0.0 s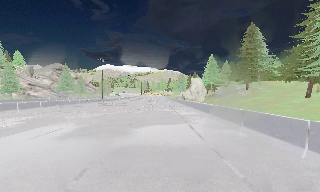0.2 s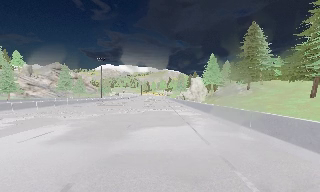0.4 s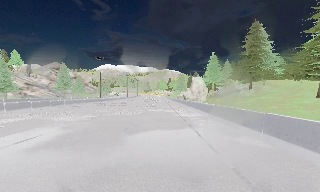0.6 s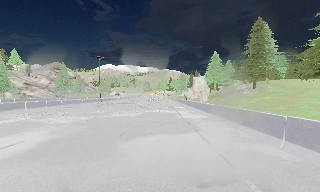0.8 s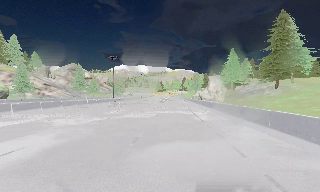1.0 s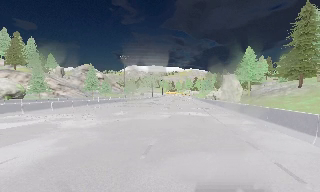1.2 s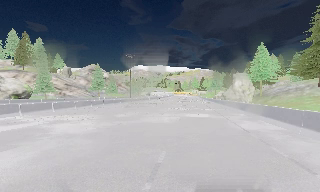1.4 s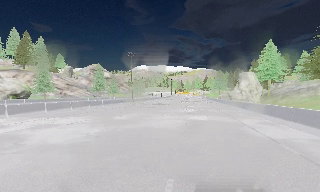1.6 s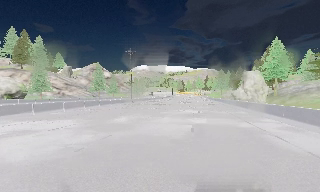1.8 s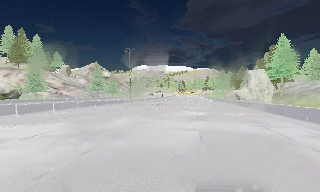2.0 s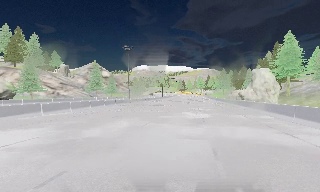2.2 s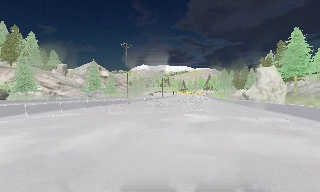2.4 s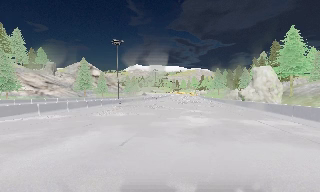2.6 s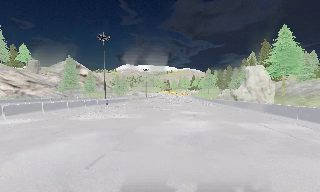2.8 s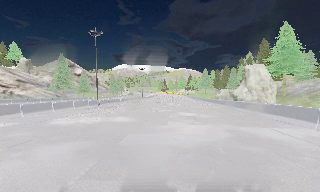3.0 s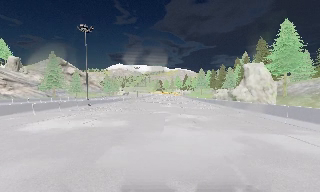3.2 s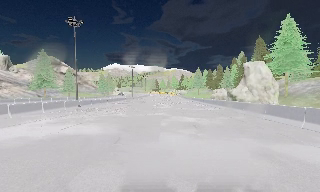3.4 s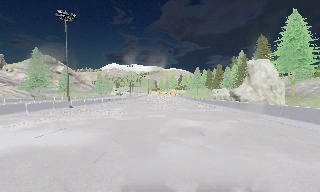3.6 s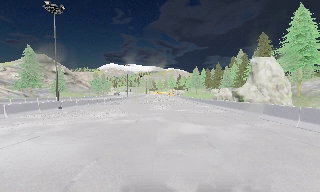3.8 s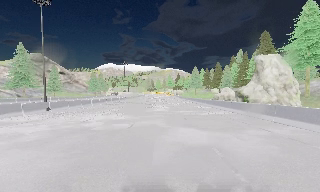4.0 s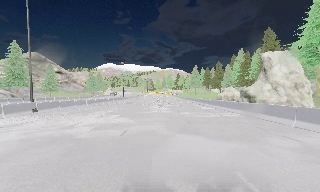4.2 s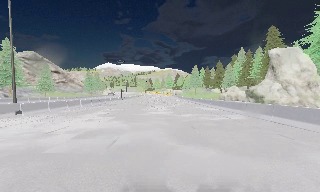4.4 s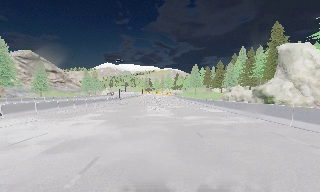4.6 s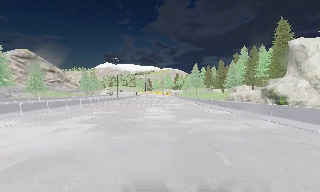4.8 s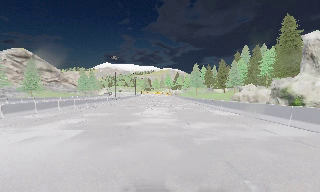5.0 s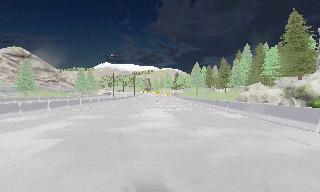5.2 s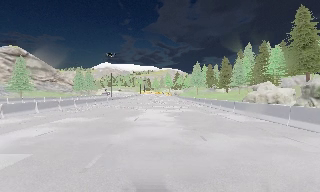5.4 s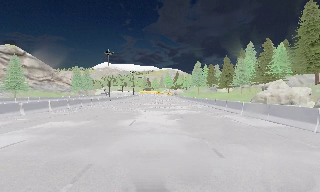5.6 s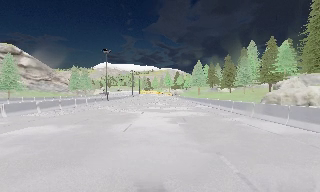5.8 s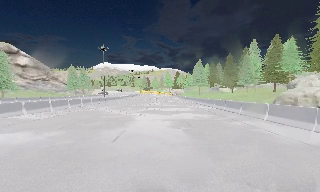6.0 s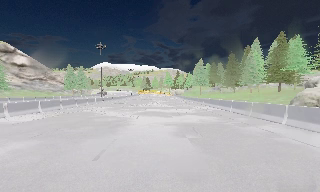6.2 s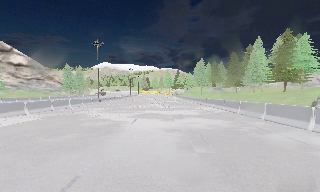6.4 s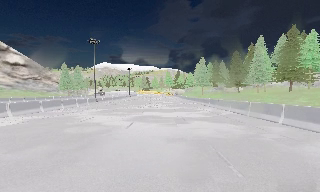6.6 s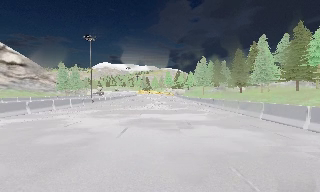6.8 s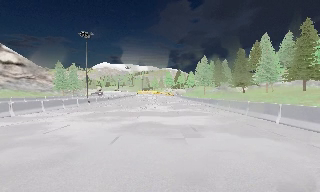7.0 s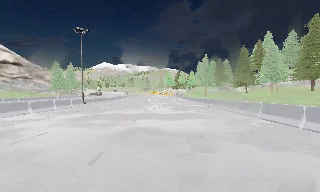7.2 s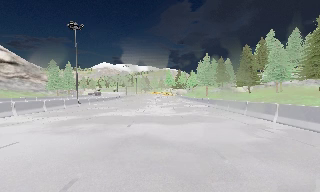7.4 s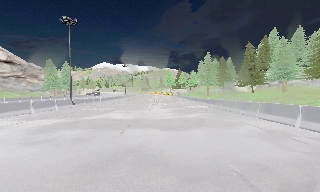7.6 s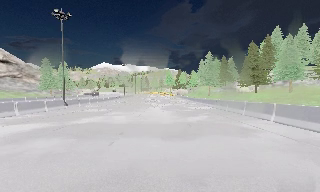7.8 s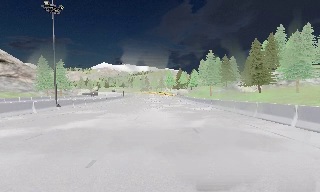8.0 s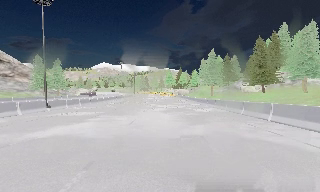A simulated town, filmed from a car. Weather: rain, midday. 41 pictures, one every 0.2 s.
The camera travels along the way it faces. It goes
forward.
0.0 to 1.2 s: The camera swings to its left by about 10 degrees, and the scene slides to the right. It travels forward, about 6 m, so what stands in front looms larger. It gains speed.
1.2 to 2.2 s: The camera travels forward, about 8 m, so what stands in front looms larger.
2.2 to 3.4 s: The camera pans to its right, which is clockwise from overhead, by about 10 degrees. It travels forward, about 10 m, so what stands in front looms larger.
3.4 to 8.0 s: The camera travels forward, about 40 m, so what stands in front looms larger.
The film runs forward here.
